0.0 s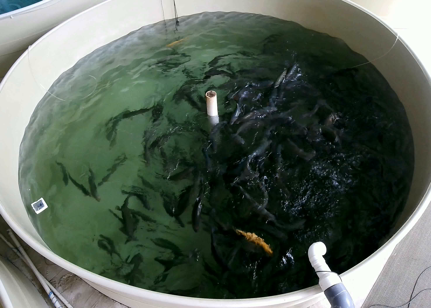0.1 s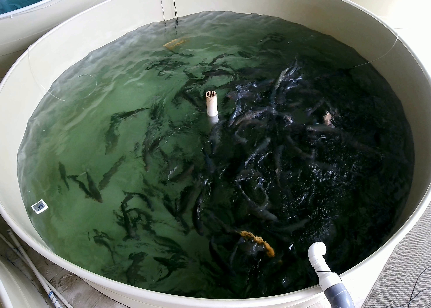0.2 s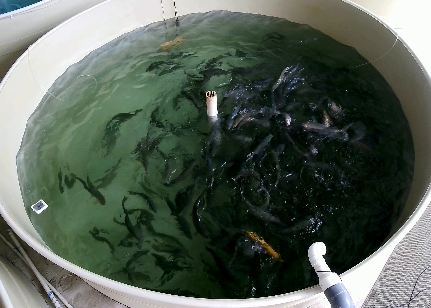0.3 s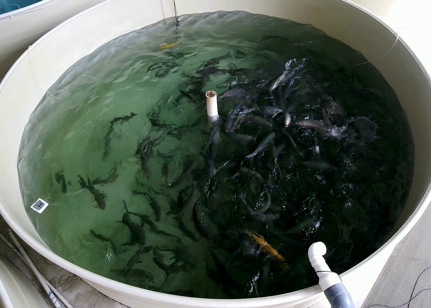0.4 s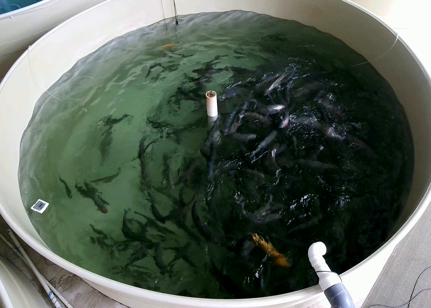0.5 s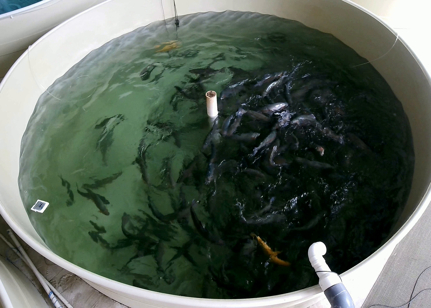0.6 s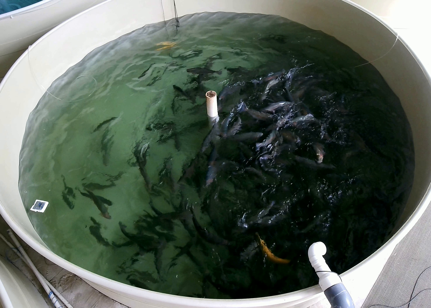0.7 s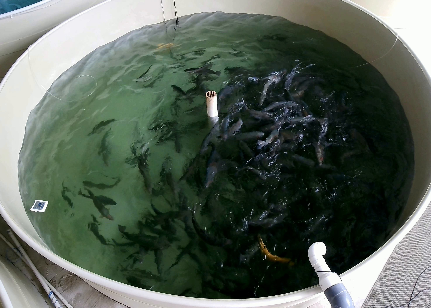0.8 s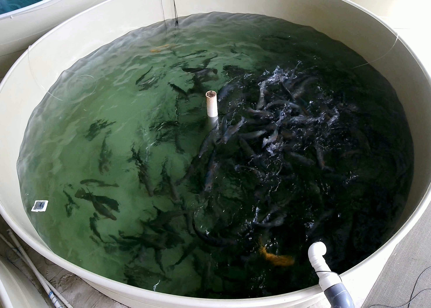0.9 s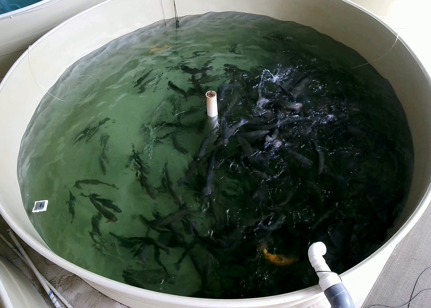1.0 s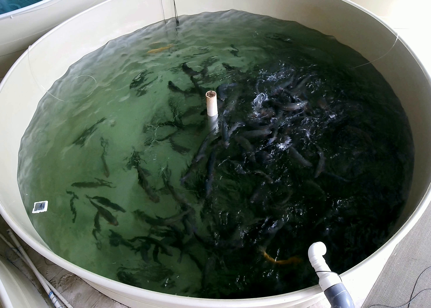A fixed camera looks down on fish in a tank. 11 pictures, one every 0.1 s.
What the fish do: Weak feeding.
